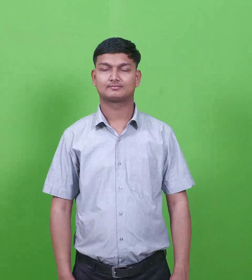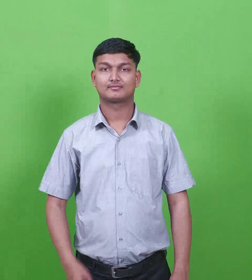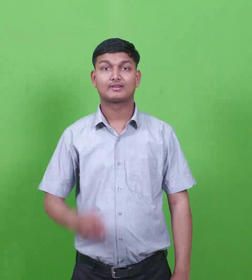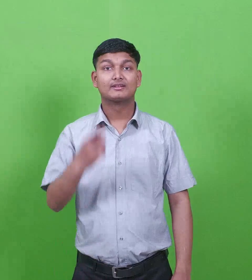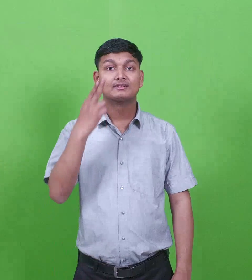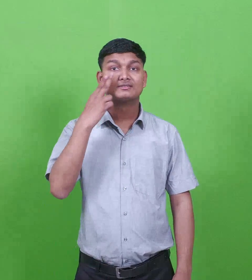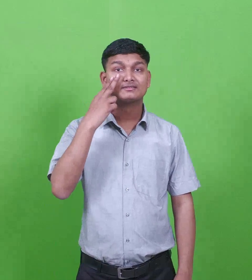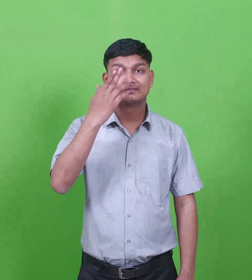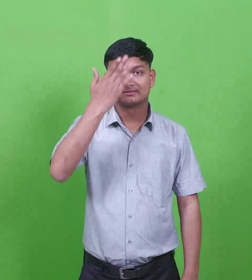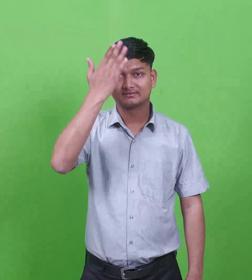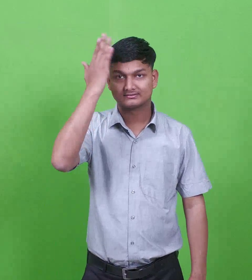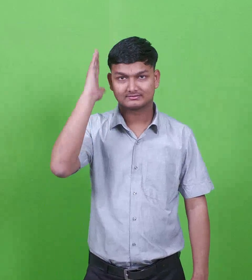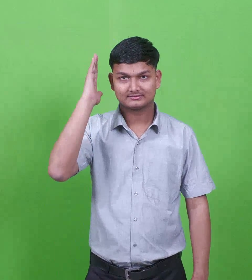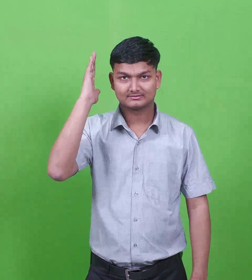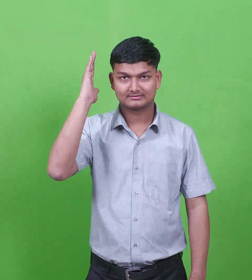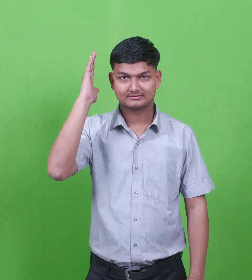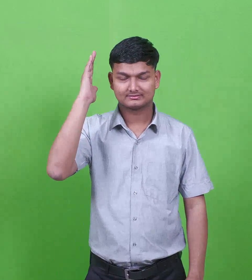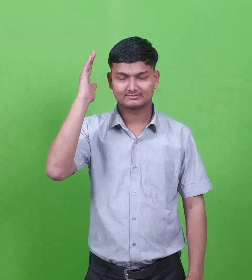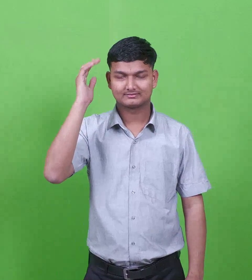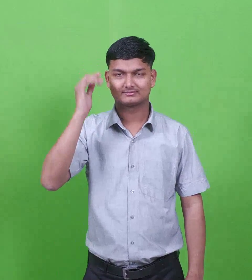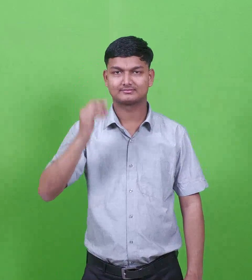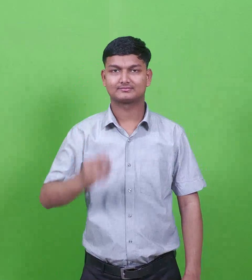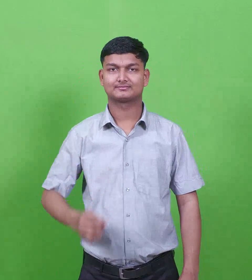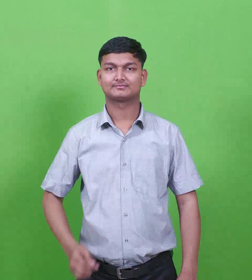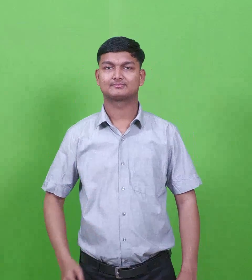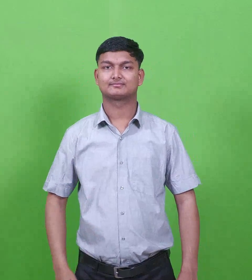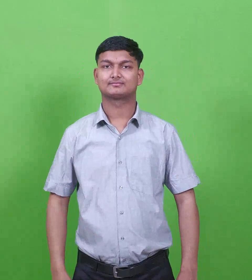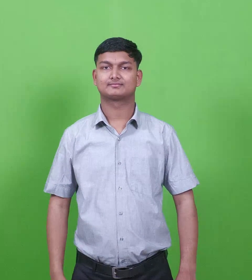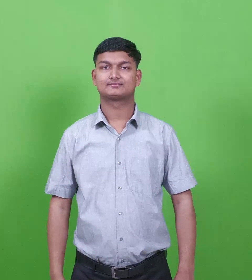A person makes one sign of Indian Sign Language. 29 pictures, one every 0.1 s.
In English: adoniram
